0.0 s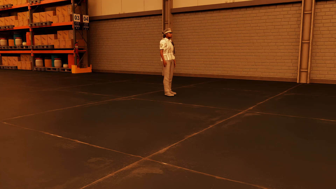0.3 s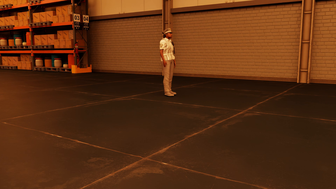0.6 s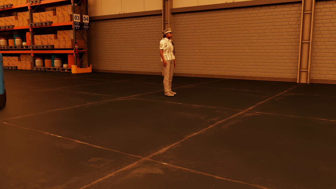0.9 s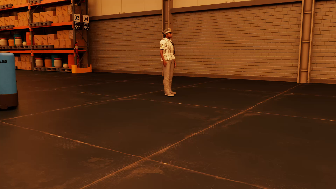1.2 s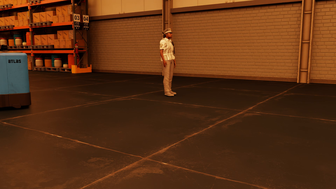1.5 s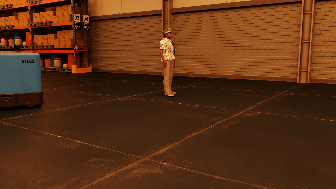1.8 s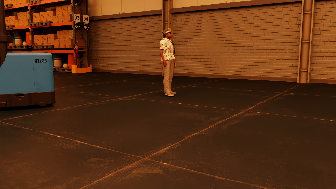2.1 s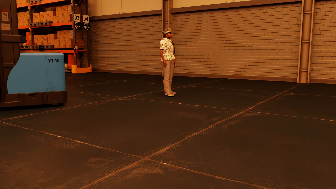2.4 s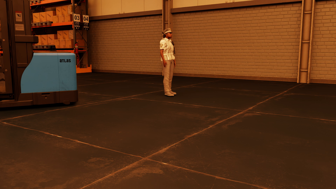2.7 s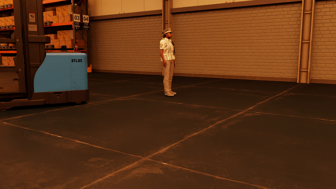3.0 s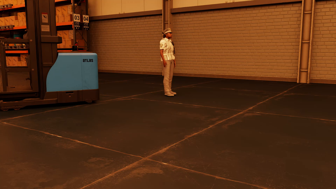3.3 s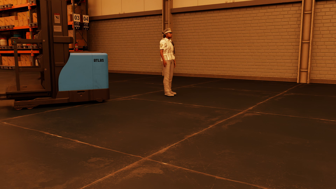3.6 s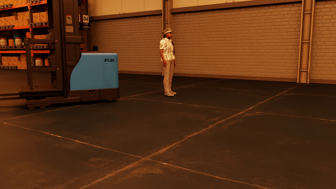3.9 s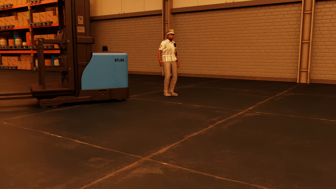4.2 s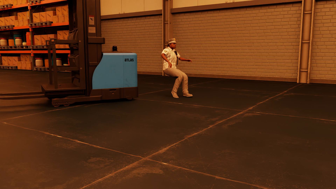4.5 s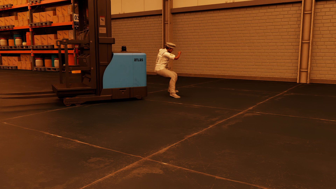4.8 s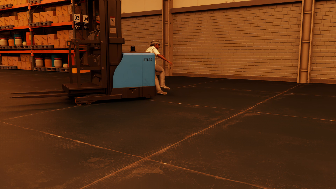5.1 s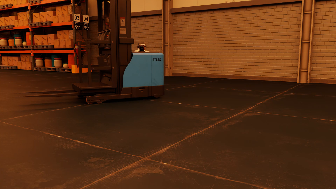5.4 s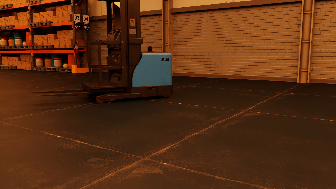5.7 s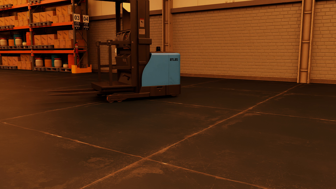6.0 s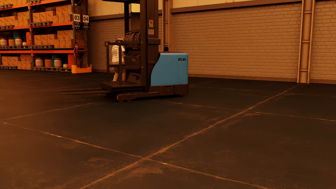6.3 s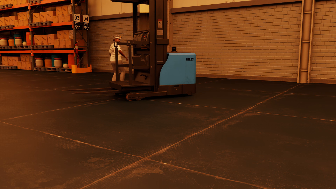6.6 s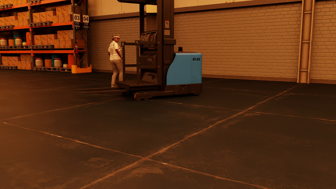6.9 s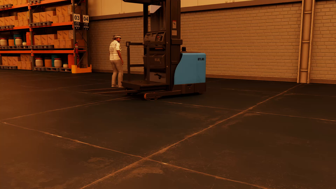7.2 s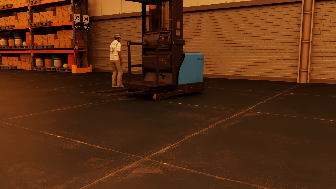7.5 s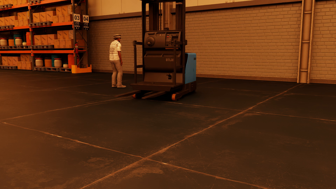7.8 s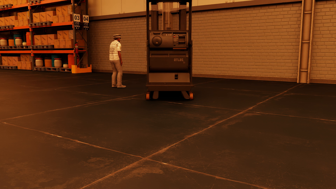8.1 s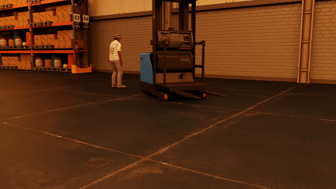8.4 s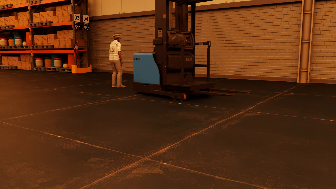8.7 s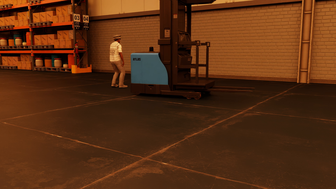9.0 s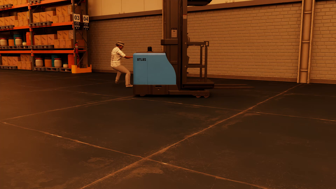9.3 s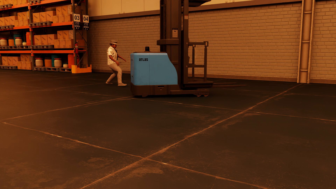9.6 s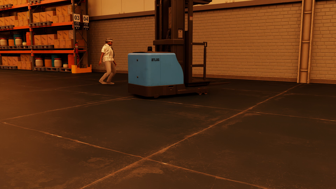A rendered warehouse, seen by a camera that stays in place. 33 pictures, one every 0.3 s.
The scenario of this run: Near miss between a forklift and a person.
